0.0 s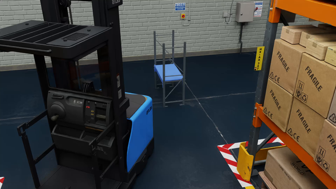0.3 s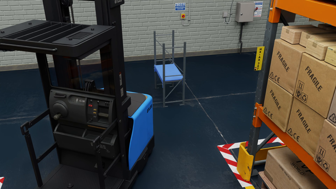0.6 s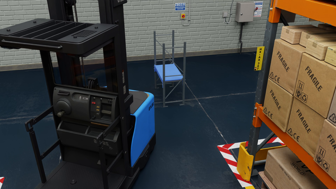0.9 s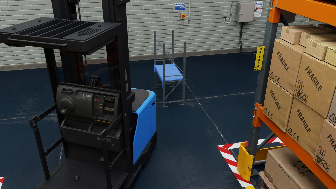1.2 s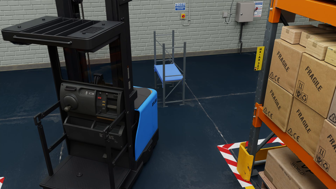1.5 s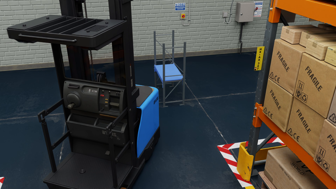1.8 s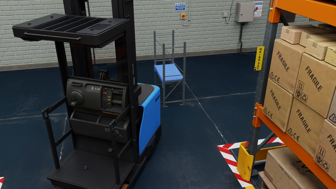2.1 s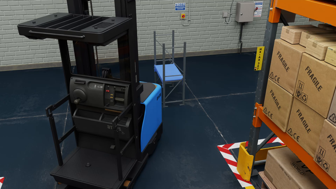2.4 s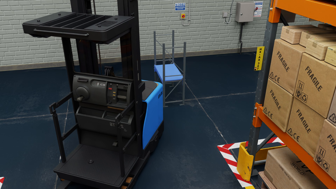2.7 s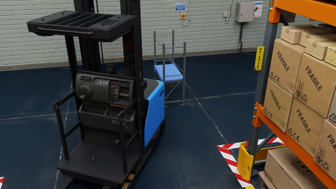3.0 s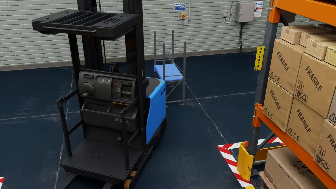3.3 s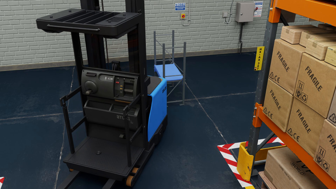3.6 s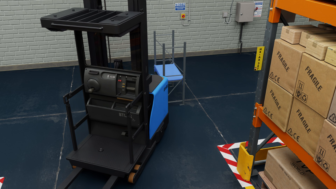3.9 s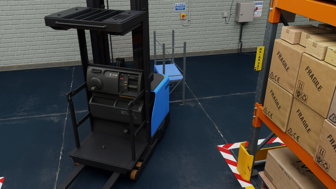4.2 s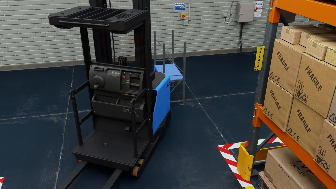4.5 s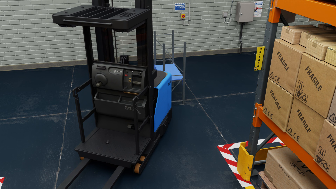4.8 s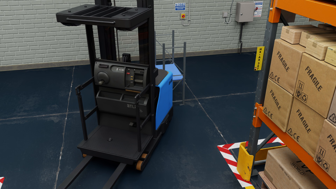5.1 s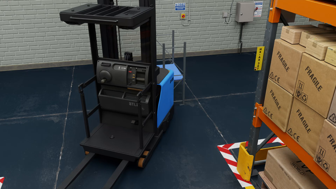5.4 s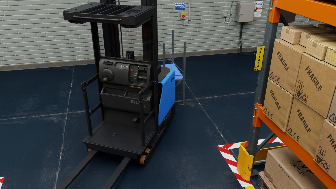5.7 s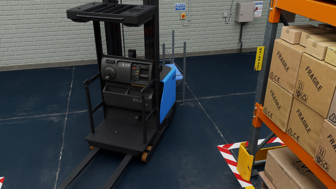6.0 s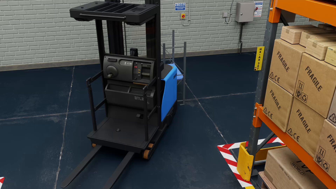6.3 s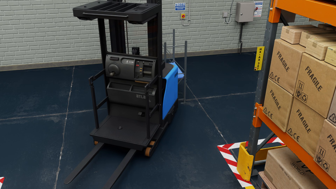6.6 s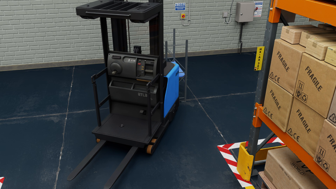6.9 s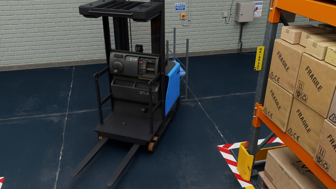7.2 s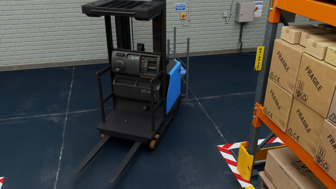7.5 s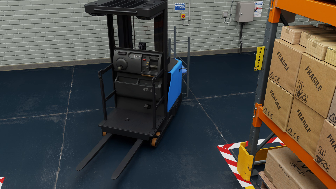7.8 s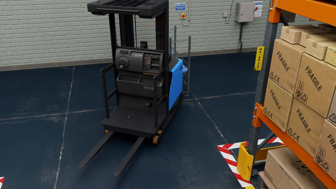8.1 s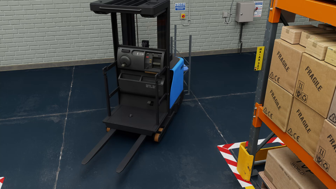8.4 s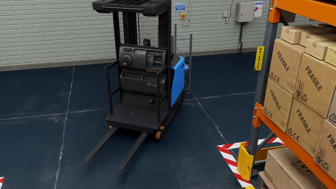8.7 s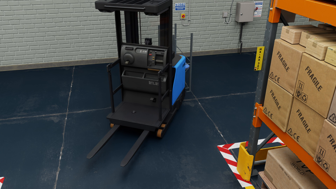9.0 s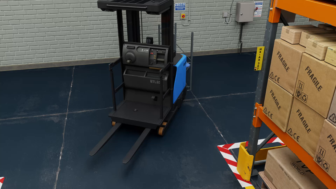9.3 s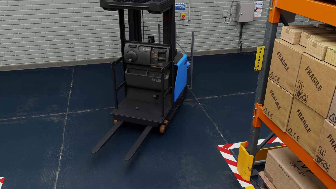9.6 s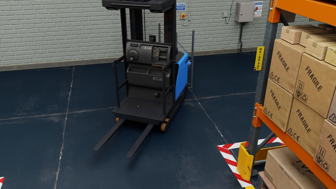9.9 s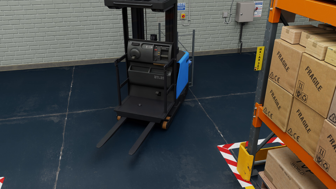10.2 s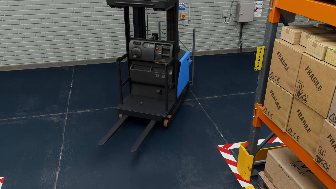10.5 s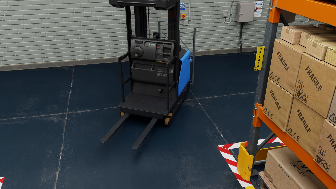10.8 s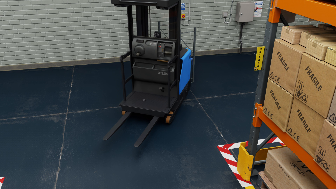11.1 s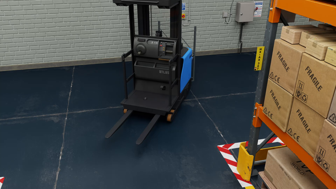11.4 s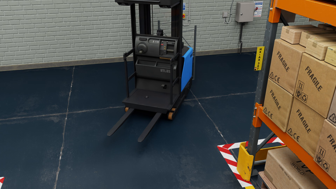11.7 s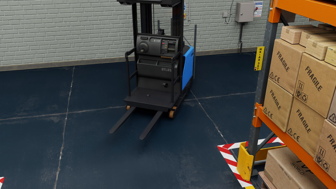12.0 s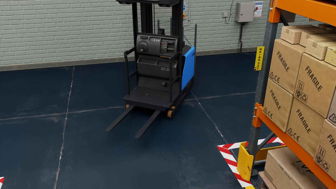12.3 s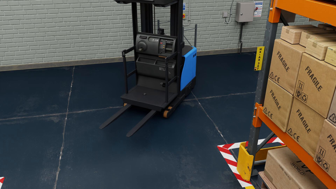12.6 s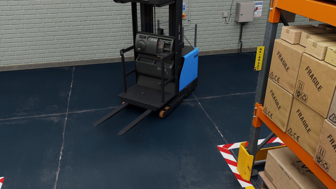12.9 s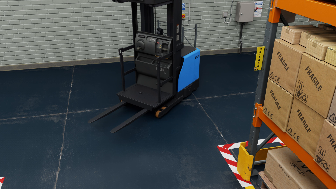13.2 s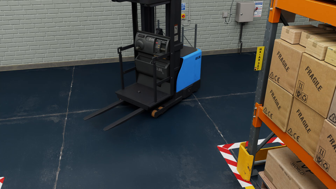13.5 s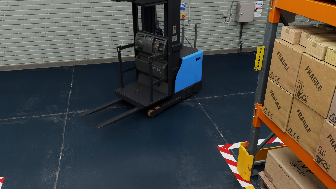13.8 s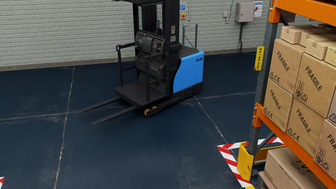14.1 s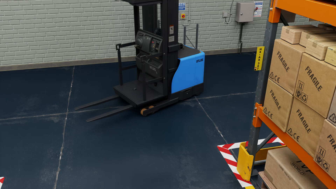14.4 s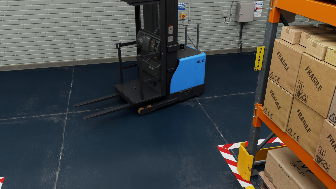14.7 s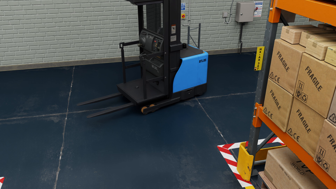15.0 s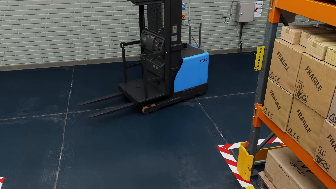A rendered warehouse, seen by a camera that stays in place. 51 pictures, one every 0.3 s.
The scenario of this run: A forklift runs into an object in its way.
